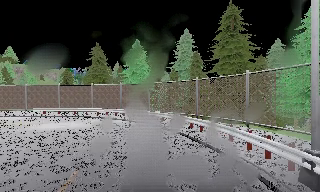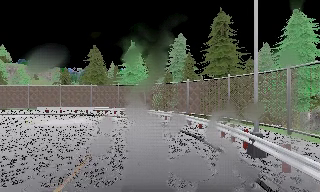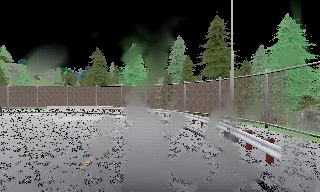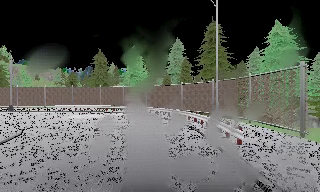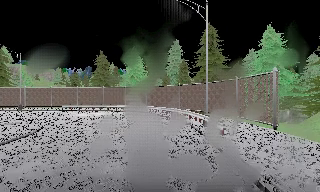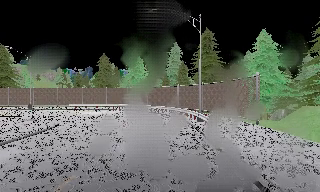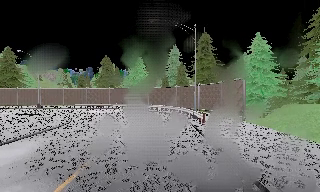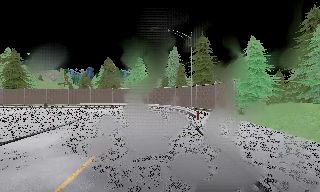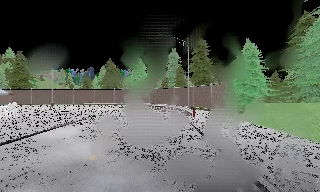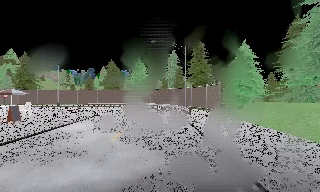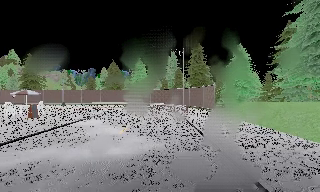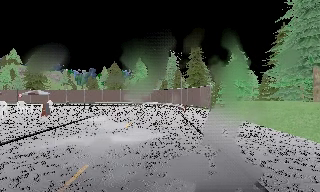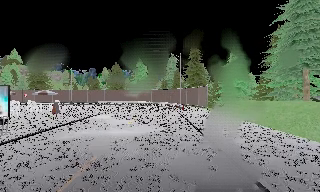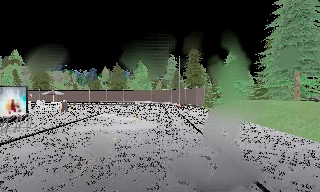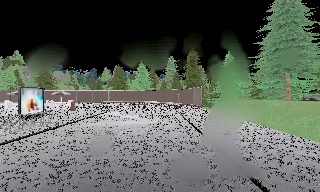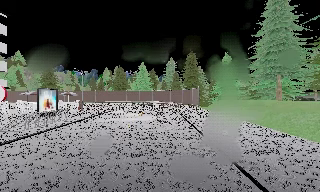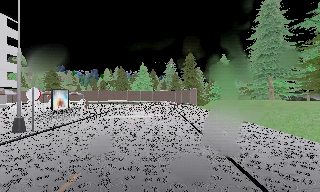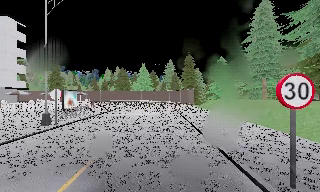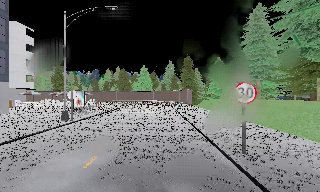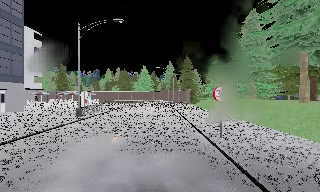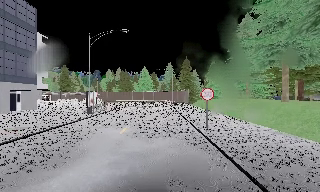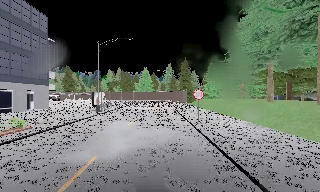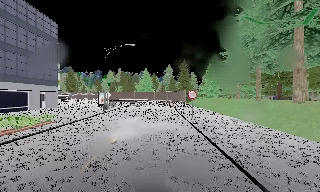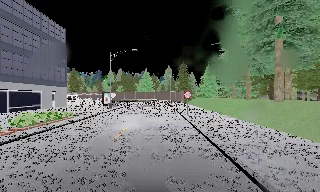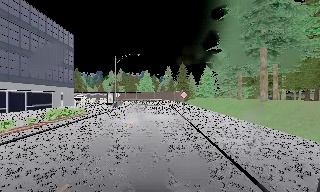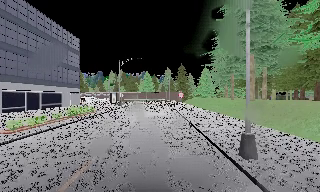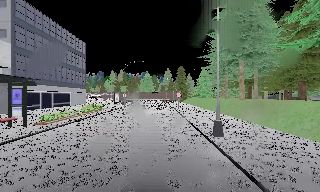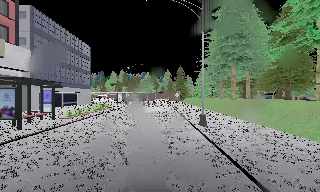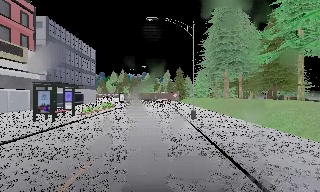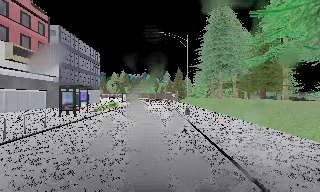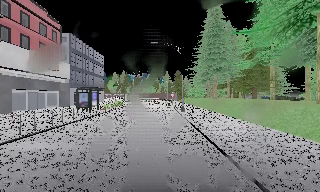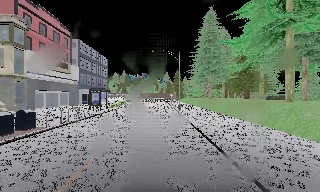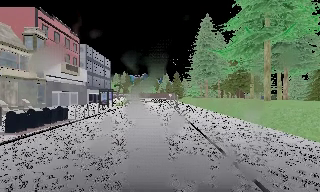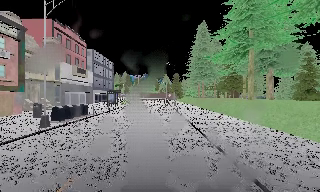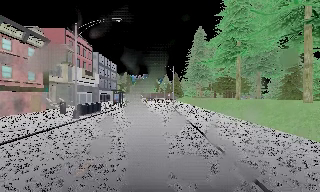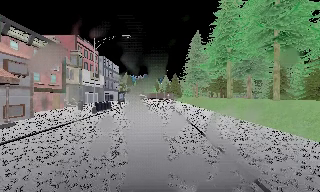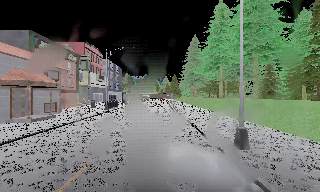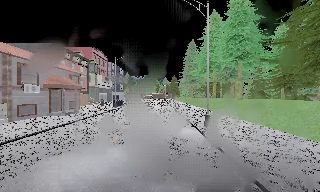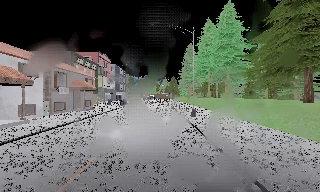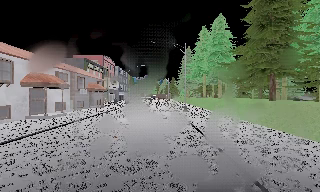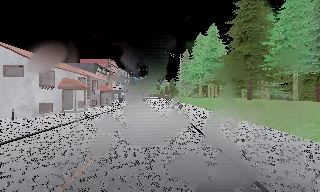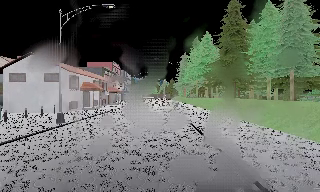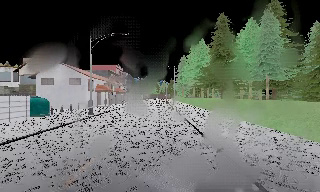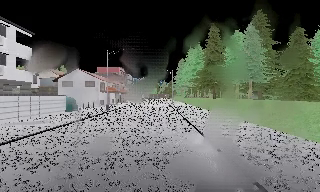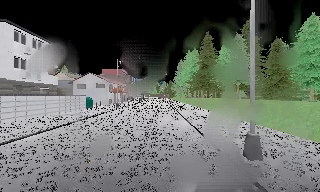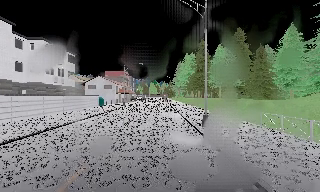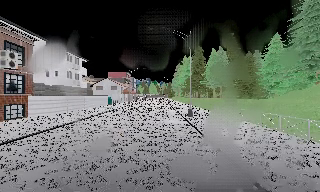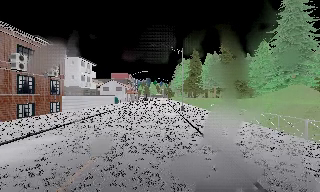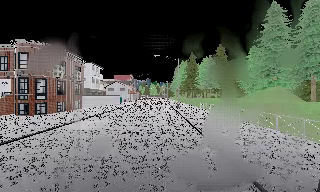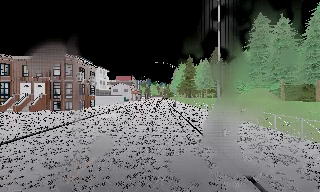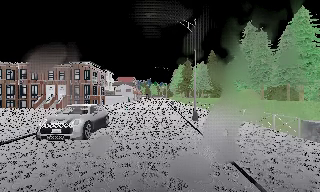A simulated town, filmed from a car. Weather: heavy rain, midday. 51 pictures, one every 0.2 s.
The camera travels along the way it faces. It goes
backward.
0.0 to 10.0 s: The camera travels backward, about 140 m, so what stands in front gets smaller. It gains speed.
The film runs backward here.
